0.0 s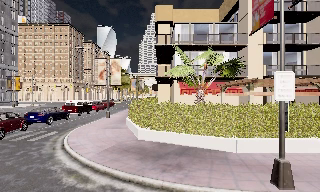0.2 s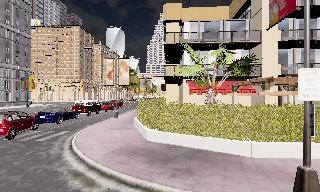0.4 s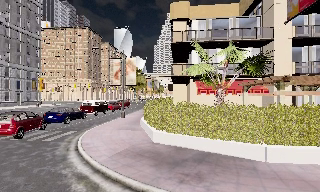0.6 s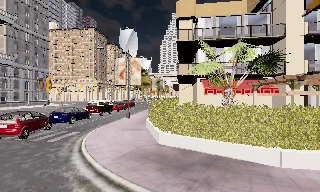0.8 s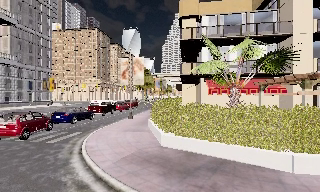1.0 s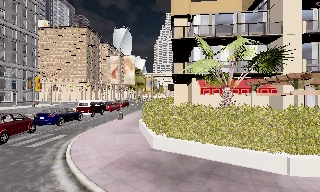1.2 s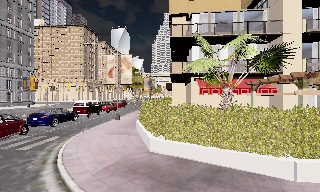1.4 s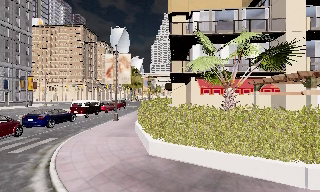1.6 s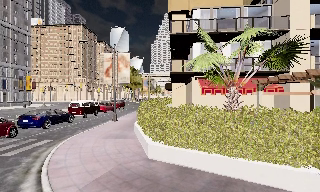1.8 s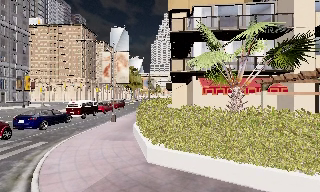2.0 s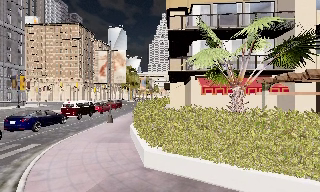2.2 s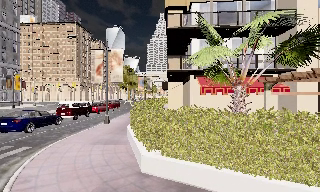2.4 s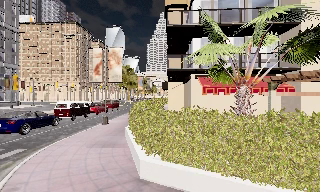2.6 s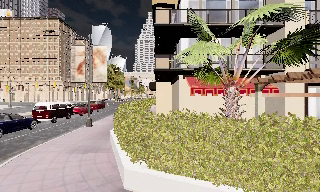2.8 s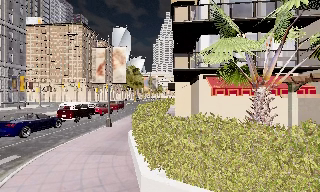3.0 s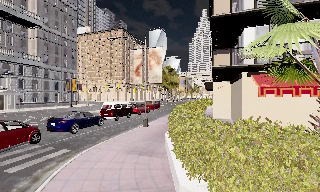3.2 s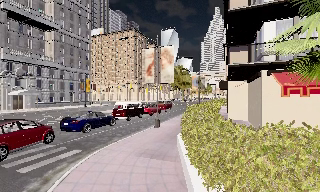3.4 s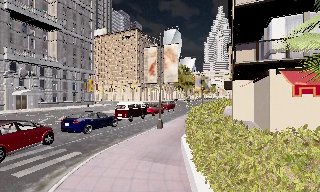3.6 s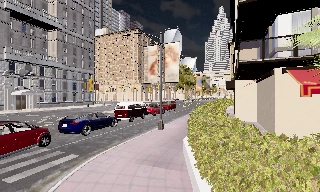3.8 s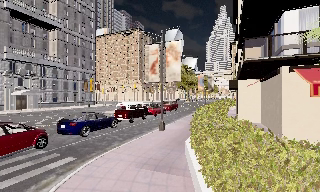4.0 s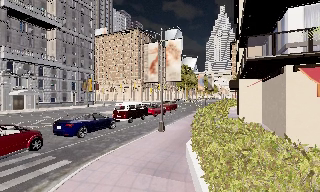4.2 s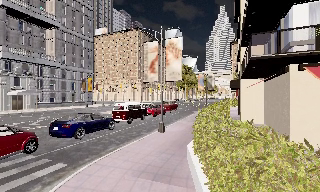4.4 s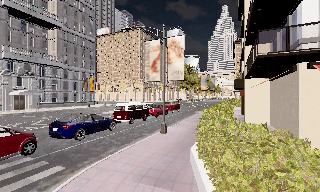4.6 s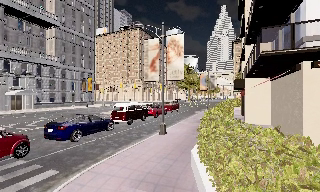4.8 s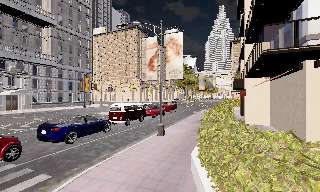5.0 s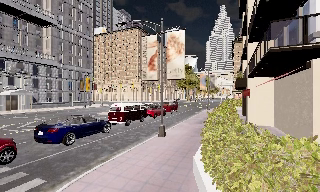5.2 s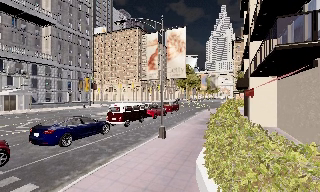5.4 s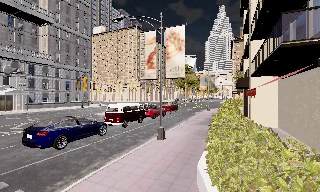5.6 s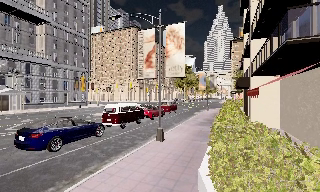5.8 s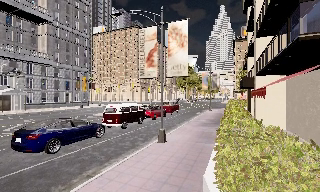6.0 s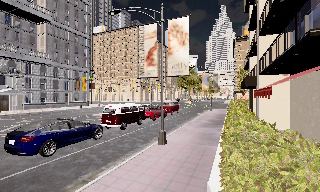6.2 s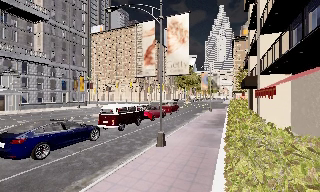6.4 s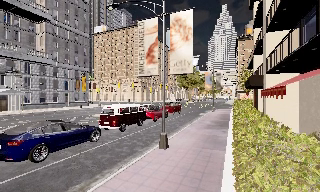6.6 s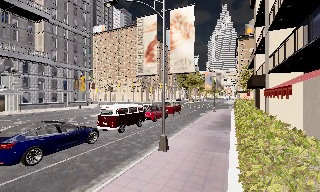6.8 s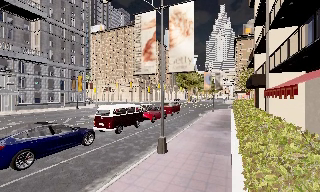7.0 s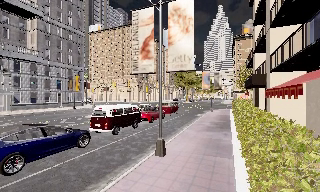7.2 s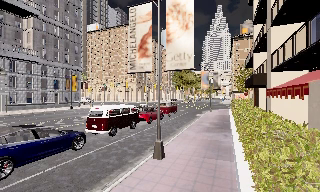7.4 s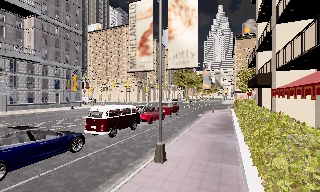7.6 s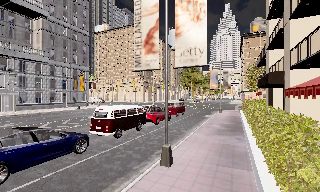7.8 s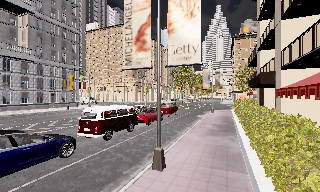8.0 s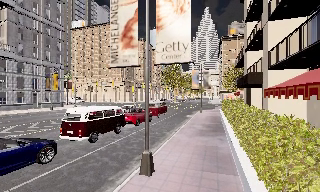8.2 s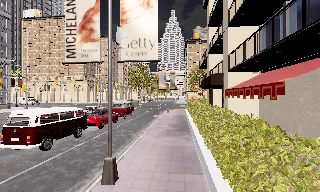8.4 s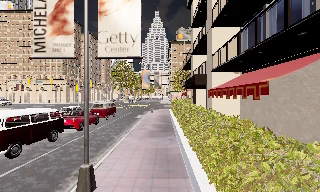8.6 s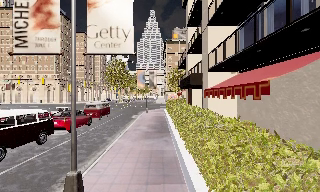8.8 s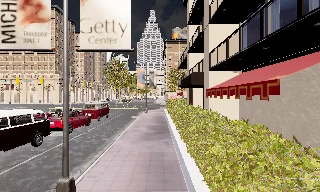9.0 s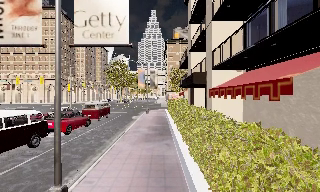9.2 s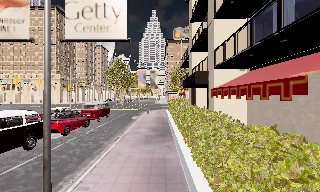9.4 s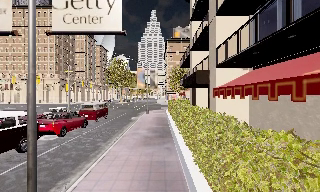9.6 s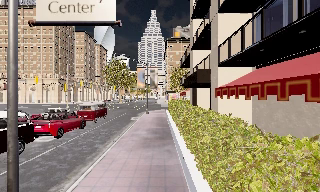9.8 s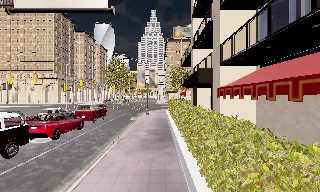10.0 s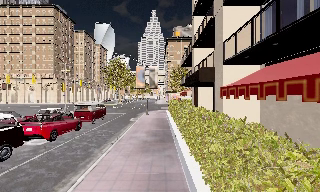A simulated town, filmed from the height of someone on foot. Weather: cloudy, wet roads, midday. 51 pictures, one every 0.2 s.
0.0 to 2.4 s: The camera travels forward, about 4 m, so what stands in front looms larger.
2.4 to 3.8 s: The camera pans to its left, which is counterclockwise from overhead, by about 20 degrees. It travels forward, about 2.5 m, so what stands in front looms larger.
3.8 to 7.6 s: The camera travels forward, about 6 m, so what stands in front looms larger.
7.6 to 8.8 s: The camera pans to its right, which is clockwise from overhead, by about 25 degrees. It travels forward, about 2 m, so what stands in front looms larger.
8.8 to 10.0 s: The camera travels forward, about 2 m, so what stands in front looms larger.
The film runs forward here.
